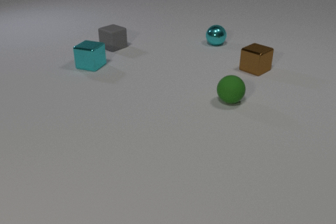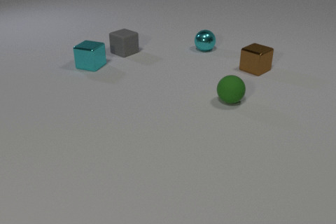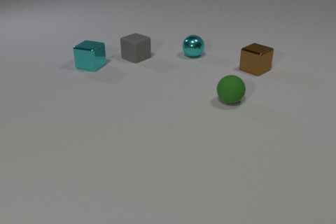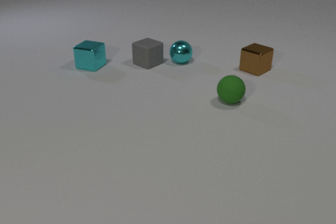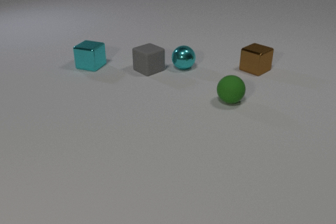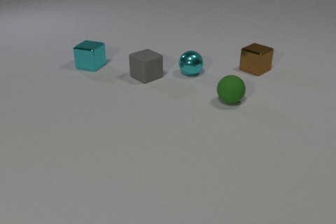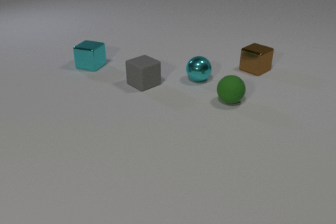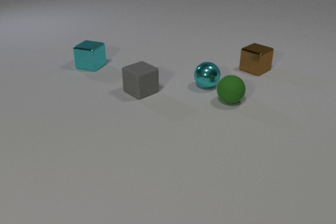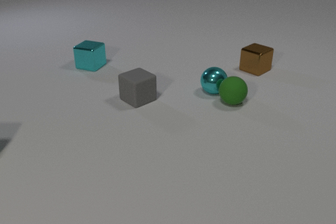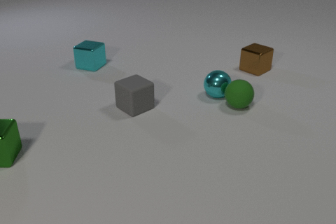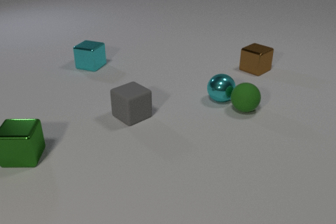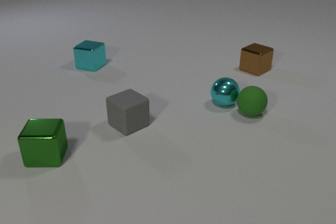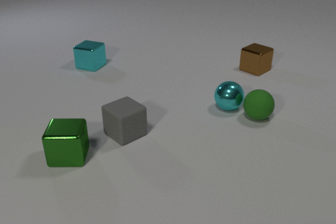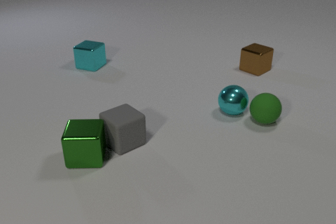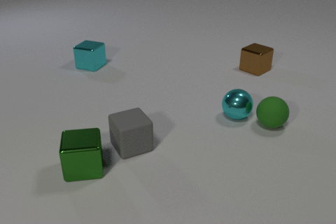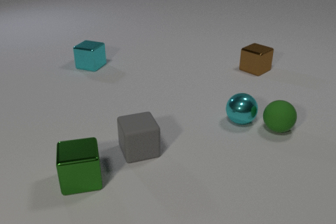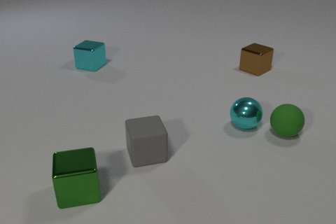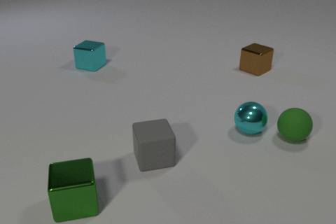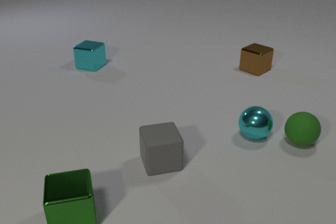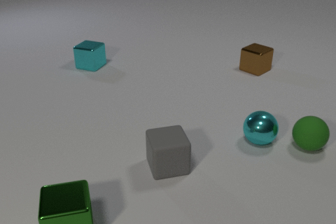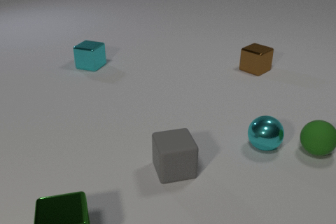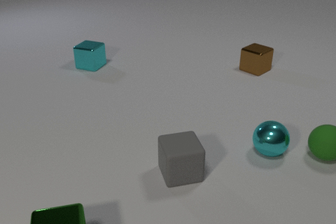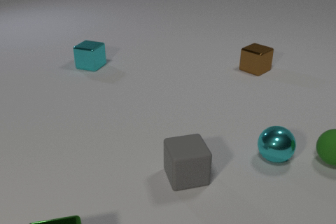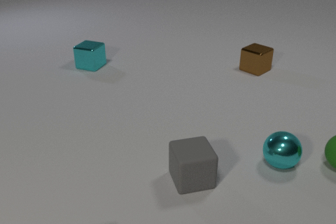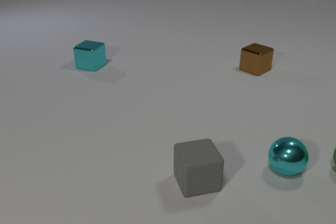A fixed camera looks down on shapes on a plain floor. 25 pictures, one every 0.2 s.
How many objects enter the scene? 1.
What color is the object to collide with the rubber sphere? cyan.
What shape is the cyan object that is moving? sphere.
0.0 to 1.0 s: The cyan metal sphere rolls toward the camera. The gray rubber cube slides toward the camera. The cyan metal sphere and the gray rubber cube collide.
1.0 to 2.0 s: The cyan metal sphere rolls toward the camera and to the right. The gray rubber cube slides toward the camera. The green rubber sphere rolls toward the camera and to the right. The green metal cube comes in at the left edge, slides to the right and toward the camera. The cyan metal sphere and the green rubber sphere collide.
2.0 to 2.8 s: The cyan metal sphere rolls toward the camera and to the right. The gray rubber cube slides toward the camera. The green rubber sphere rolls to the right and toward the camera. The green metal cube slides to the right and toward the camera. The gray rubber cube and the green metal cube collide.
2.8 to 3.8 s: The cyan metal sphere rolls toward the camera and to the right. The gray rubber cube slides to the right and toward the camera. The green rubber sphere rolls to the right and toward the camera. The green metal cube slides toward the camera.
3.8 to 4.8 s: The cyan metal sphere rolls toward the camera and to the right. The gray rubber cube slides to the right and toward the camera. The green rubber sphere rolls to the right and toward the camera. The green metal cube slides toward the camera, leaves at the bottom edge.
